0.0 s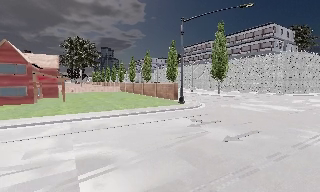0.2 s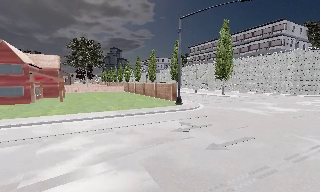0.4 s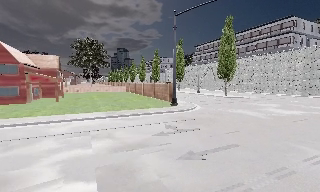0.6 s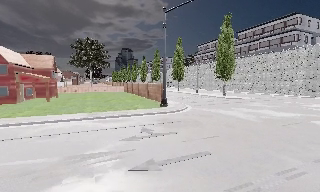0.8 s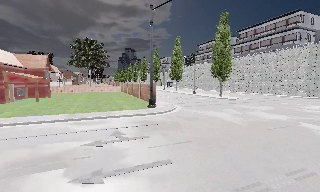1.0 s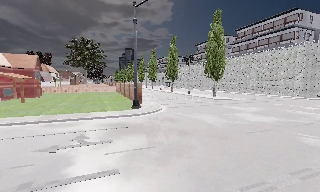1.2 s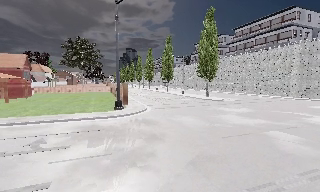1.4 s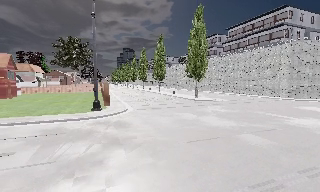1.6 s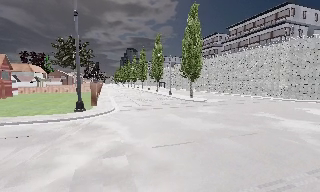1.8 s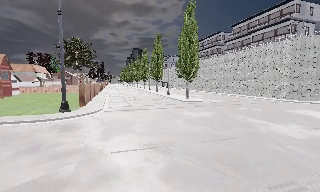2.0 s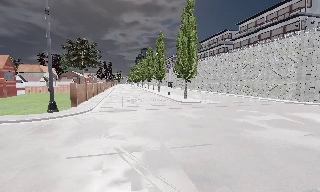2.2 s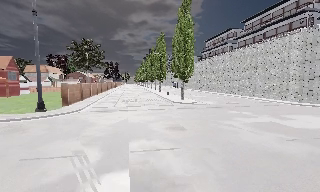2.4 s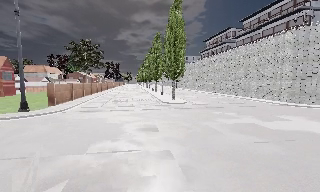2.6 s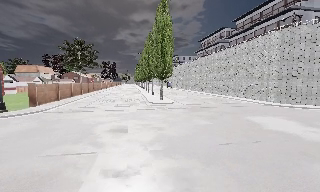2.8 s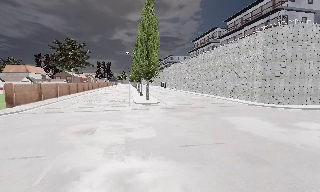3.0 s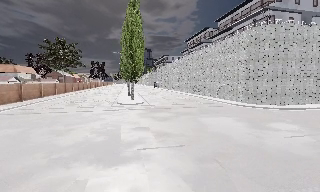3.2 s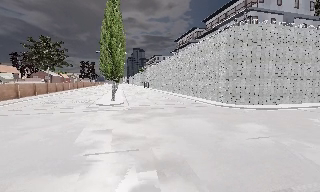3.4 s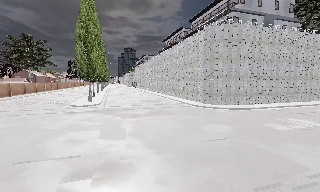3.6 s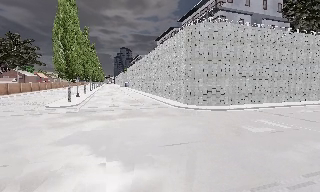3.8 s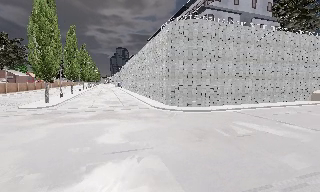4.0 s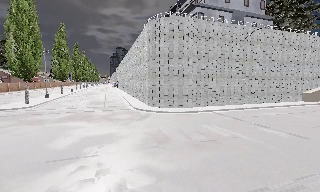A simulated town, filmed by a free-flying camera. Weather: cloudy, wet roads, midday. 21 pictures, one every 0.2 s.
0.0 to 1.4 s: The camera travels to its right and forward, about 13 m, so close, fixed things drift to the left.
1.4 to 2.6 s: The camera pans to its left, which is counterclockwise from overhead, by about 10 degrees. It travels to its right, about 11 m, so close, fixed things drift to the left.
2.6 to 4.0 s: The camera travels to its right, about 14 m, so close, fixed things drift to the left.
The film runs forward here.
